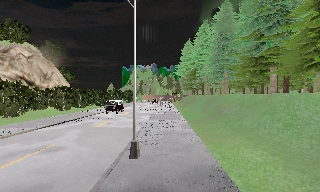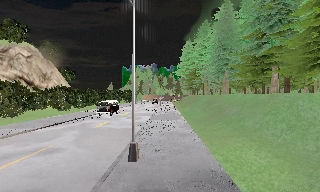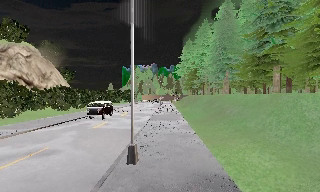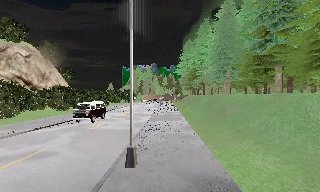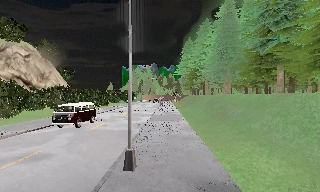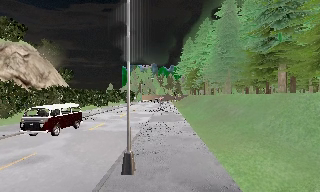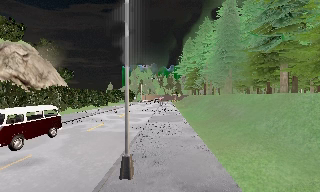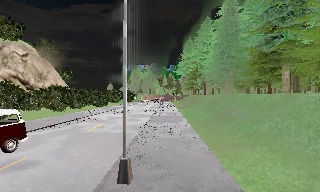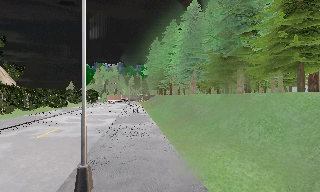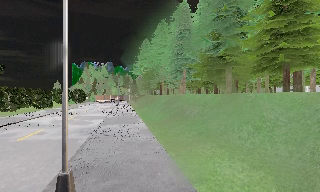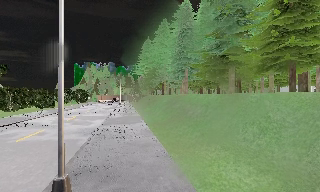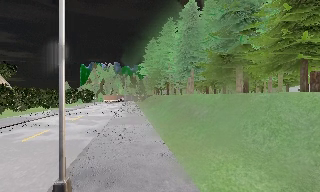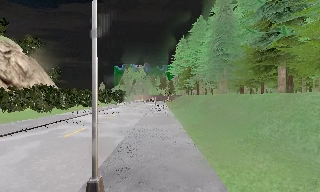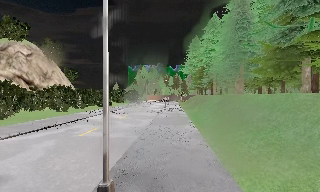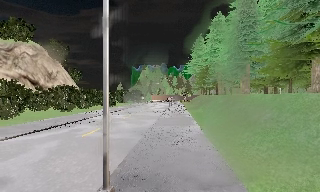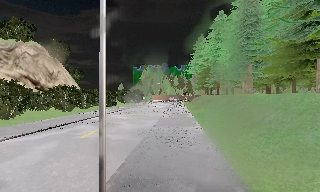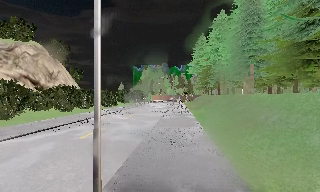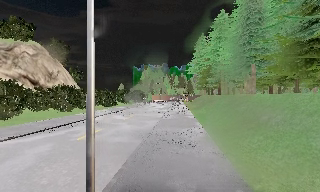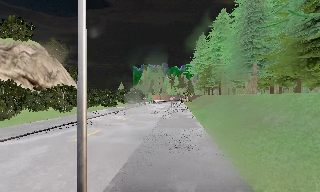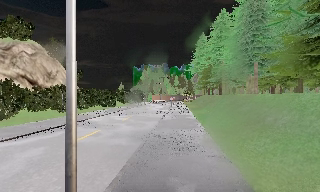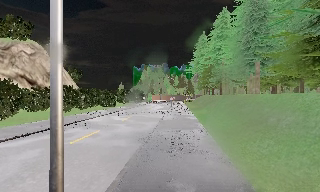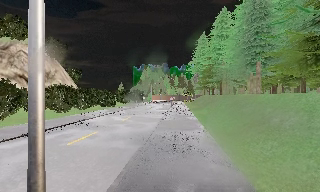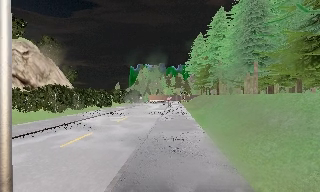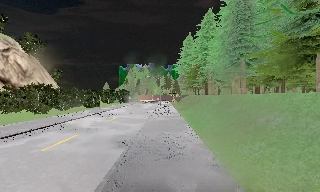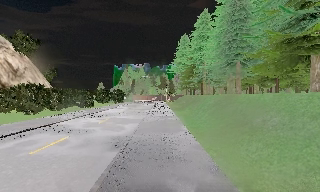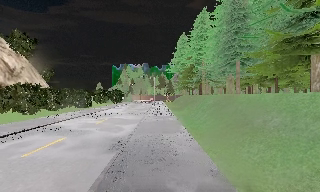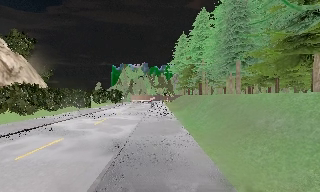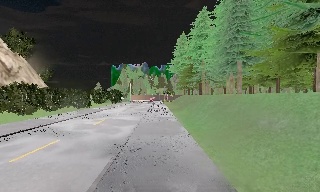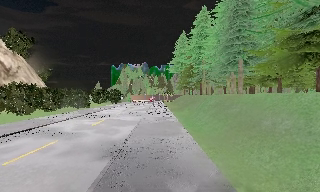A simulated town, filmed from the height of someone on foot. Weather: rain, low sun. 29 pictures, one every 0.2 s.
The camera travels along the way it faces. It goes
forward.
0.0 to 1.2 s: The camera travels forward, about 1.5 m, so what stands in front looms larger.
1.2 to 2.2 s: The scene slides to the left, as the camera pans about 15 degrees to its right. It travels forward, about 1 m, so what stands in front looms larger.
2.2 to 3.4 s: The camera swings to its left by about 15 degrees, and the scene slides to the right. It travels forward, about 1.5 m, so what stands in front looms larger.
3.4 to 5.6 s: The camera travels forward, about 3 m, so what stands in front looms larger.
The film runs forward here.
